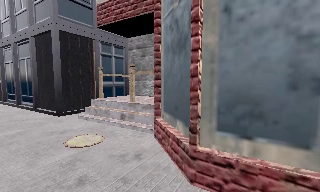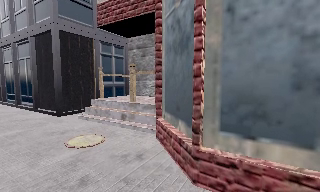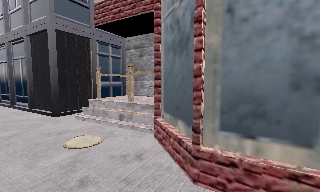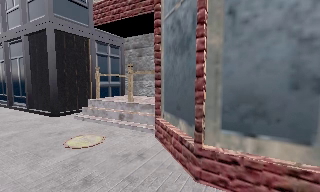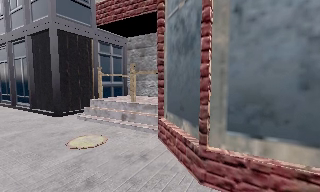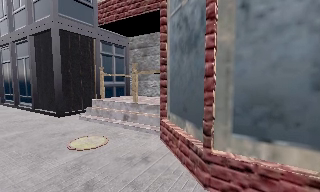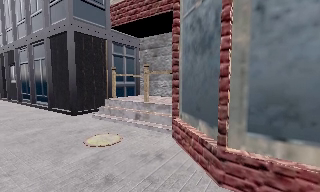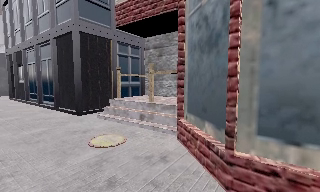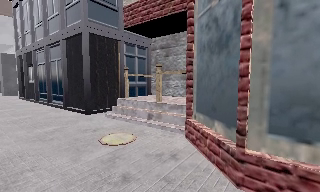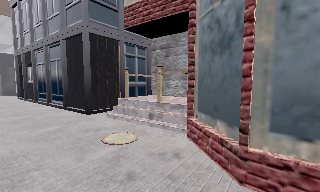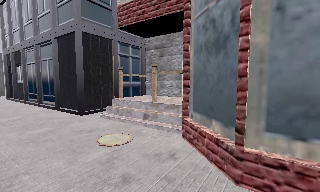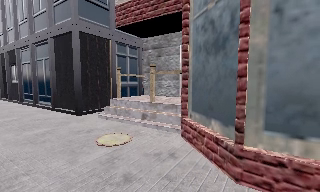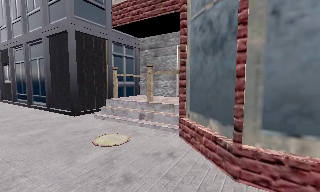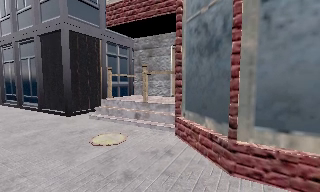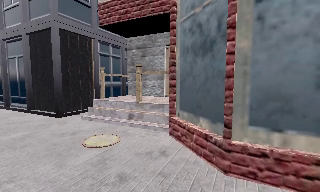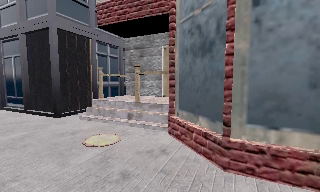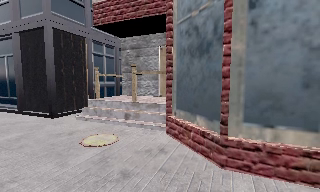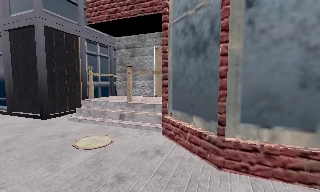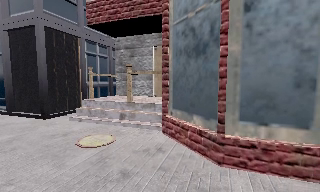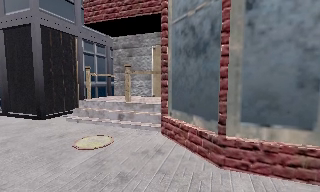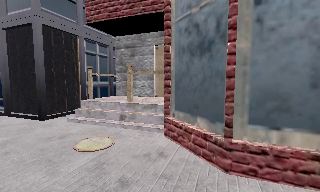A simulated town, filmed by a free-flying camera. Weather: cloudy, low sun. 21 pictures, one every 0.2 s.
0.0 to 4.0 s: The camera pans to its right, which is clockwise from overhead, by about 10 degrees. It travels to its left, about 1 m.
The film runs forward here.
